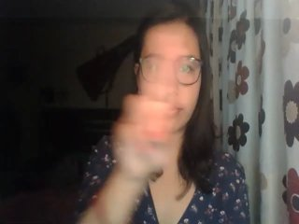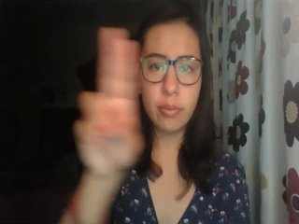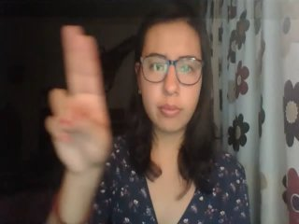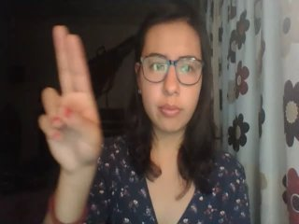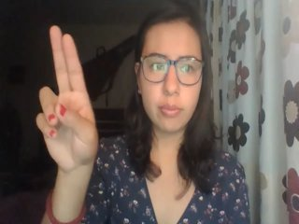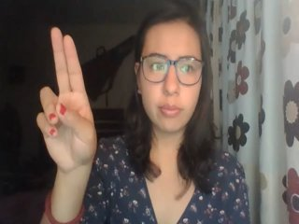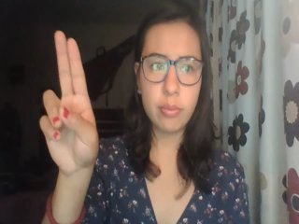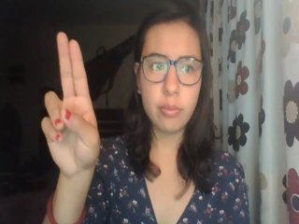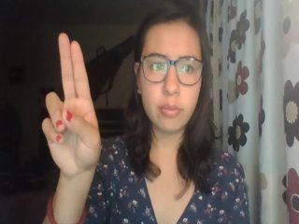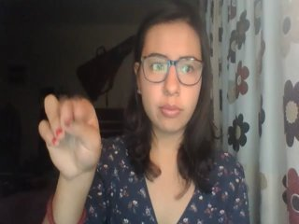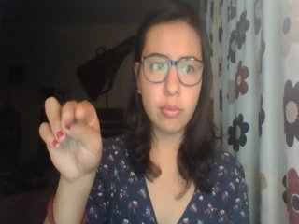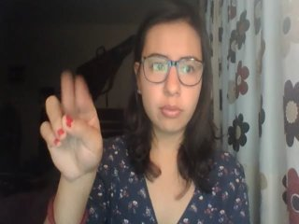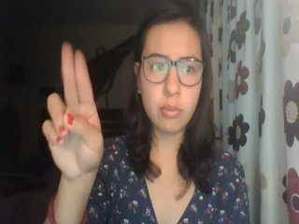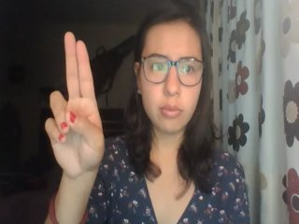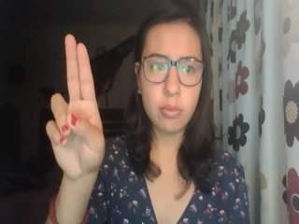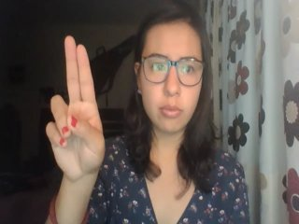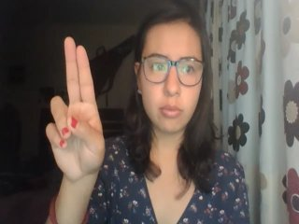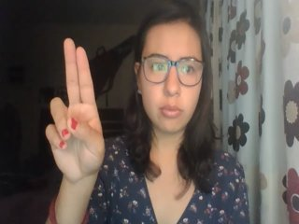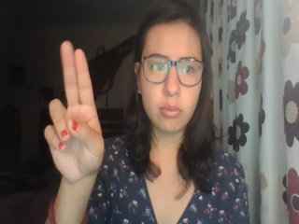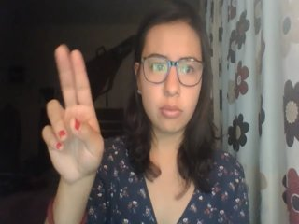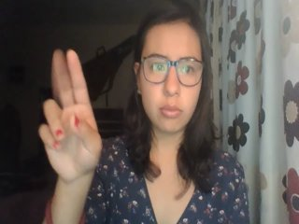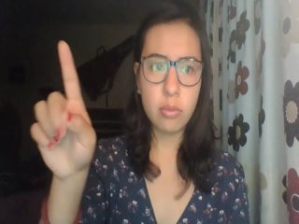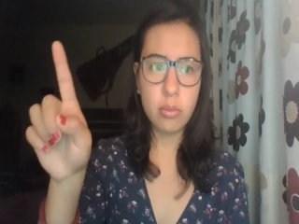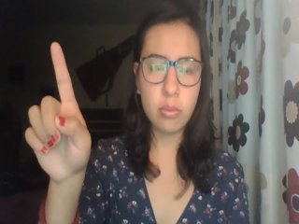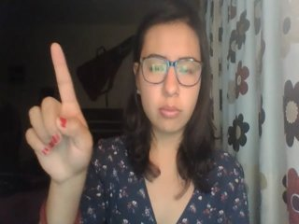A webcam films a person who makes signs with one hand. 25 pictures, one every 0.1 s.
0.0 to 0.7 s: Pointing with two fingers.
0.8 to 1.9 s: Click with two fingers.
2.0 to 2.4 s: Pointing with one finger.
